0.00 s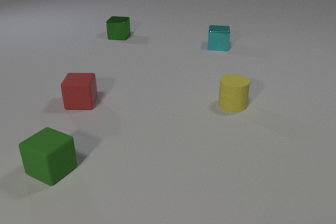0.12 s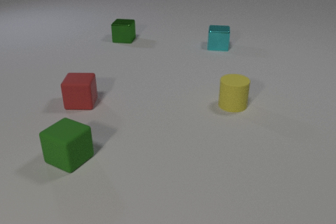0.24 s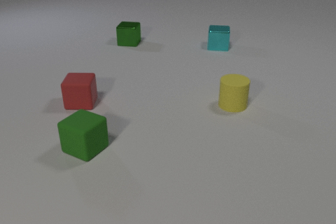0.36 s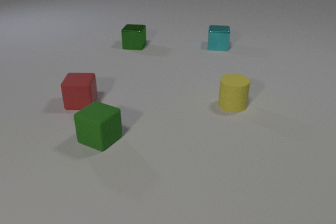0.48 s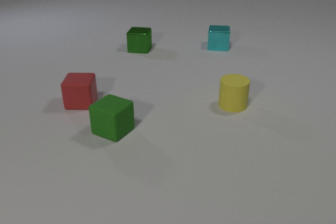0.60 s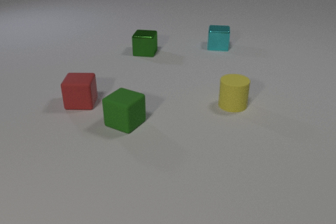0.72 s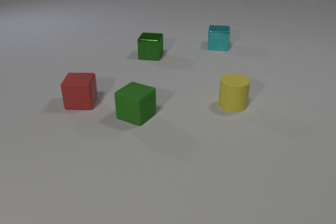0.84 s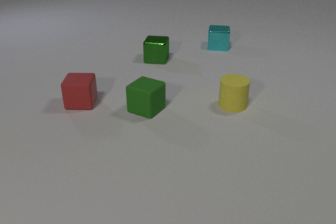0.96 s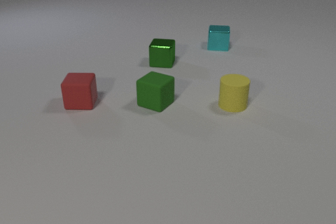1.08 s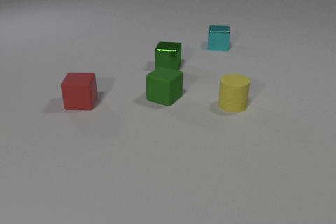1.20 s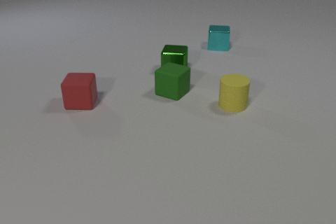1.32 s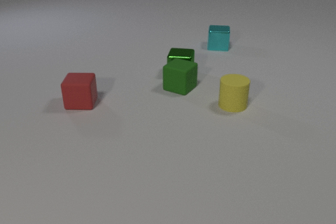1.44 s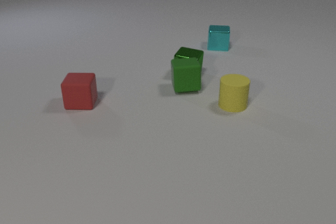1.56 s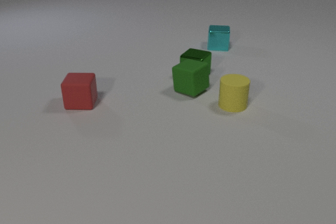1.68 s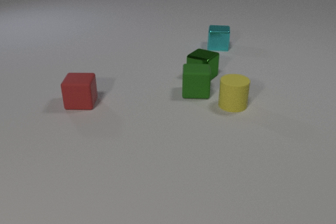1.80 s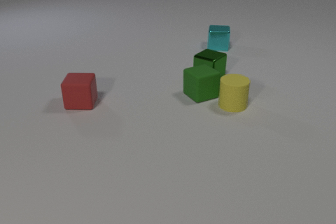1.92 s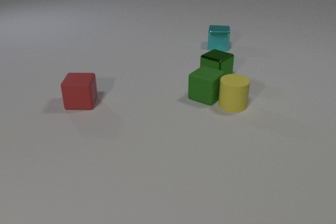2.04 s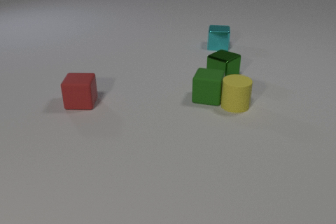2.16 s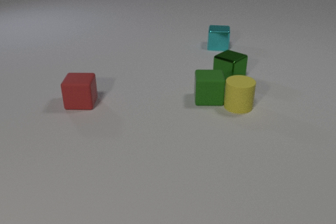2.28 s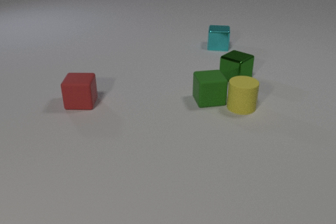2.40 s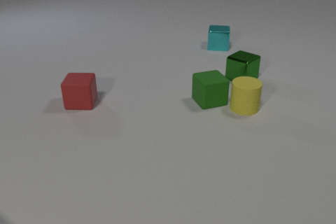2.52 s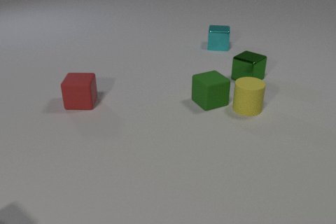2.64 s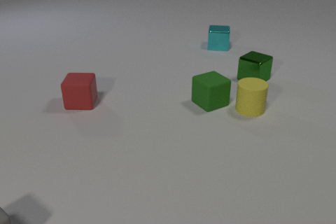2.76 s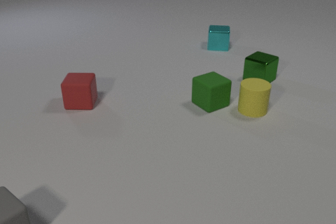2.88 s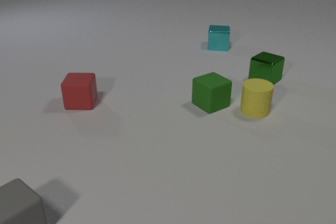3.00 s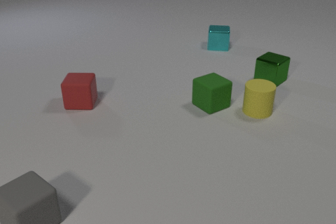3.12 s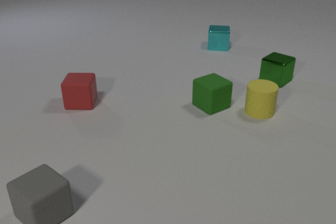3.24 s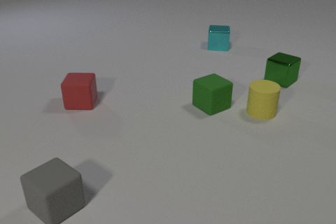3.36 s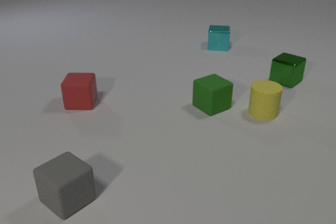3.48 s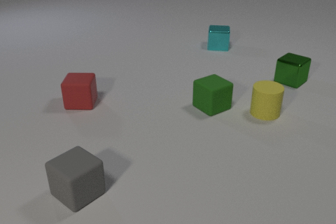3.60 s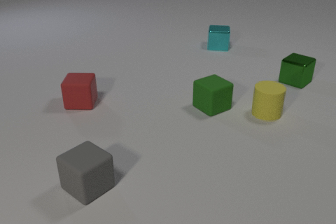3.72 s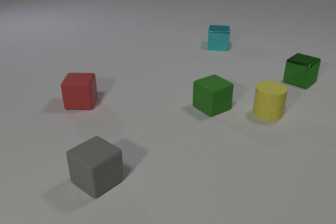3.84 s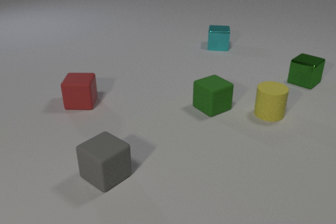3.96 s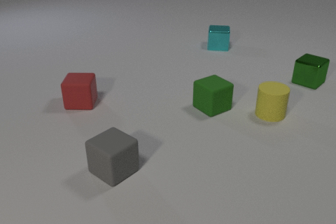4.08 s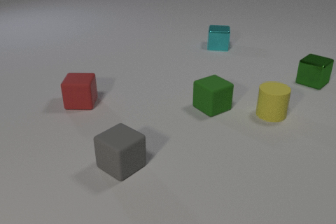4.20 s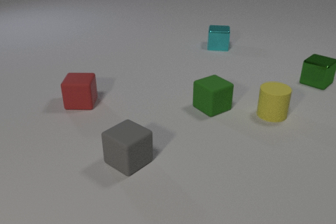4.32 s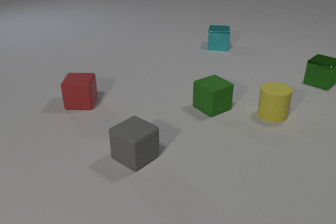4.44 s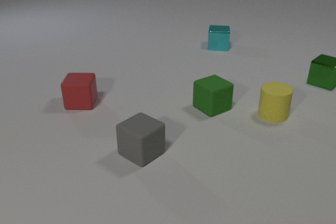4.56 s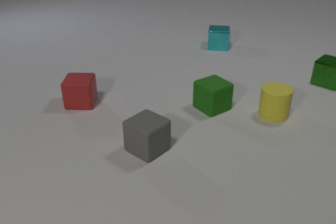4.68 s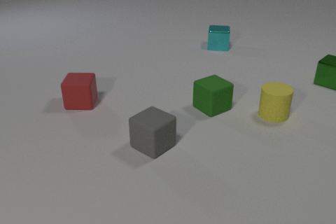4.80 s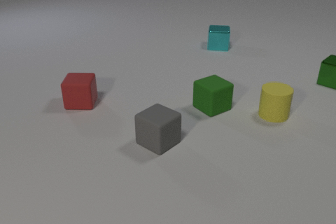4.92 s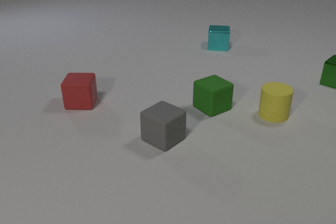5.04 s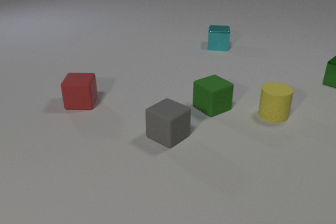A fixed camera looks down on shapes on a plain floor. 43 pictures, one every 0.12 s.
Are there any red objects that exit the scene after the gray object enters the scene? no.
How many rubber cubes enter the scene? 1.
What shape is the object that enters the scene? cube.
0.00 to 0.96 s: The green metal cube slides toward the camera and to the right. The green rubber cube slides away from the camera and to the right.
0.96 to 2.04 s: The green metal cube slides to the right and toward the camera, spins so that its near face slides to the left, clockwise seen from above. The green rubber cube slides to the right. The green metal cube and the green rubber cube collide. The green rubber cube and the yellow rubber cylinder collide.
2.04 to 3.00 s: The green metal cube slides to the right. The green rubber cube slides toward the camera. The yellow rubber cylinder slides to the right. The gray rubber cube comes in at the bottom edge, slides to the right and away from the camera.
3.00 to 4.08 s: The green metal cube slides to the right. The yellow rubber cylinder slides to the right. The gray rubber cube slides to the right and away from the camera.
4.08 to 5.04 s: The green metal cube slides to the right. The gray rubber cube slides away from the camera and to the right.
